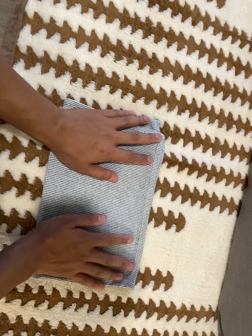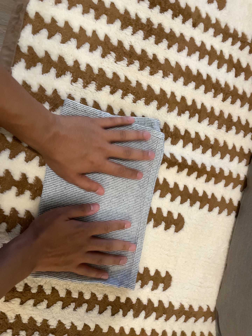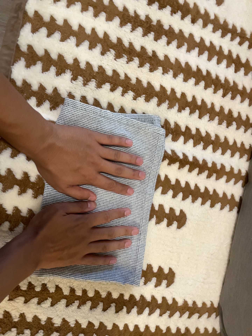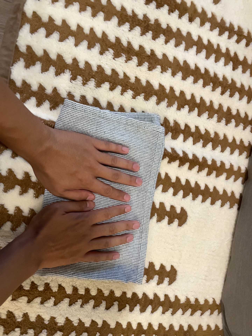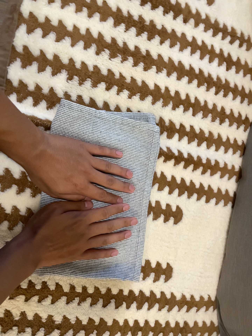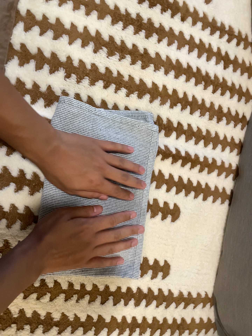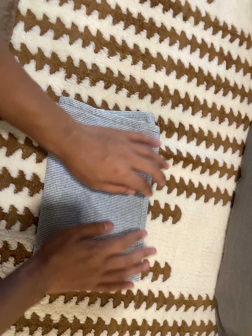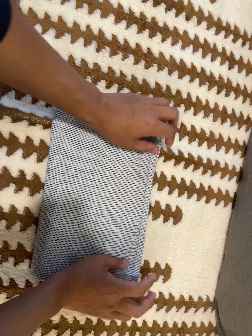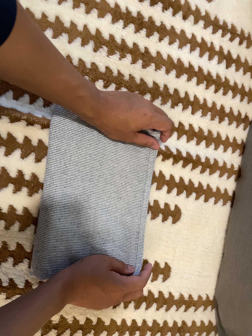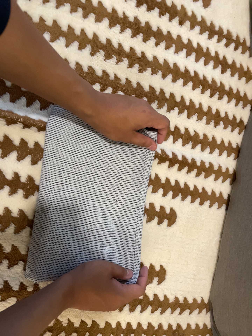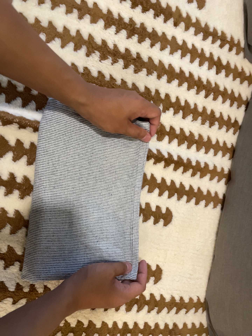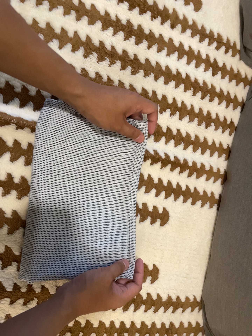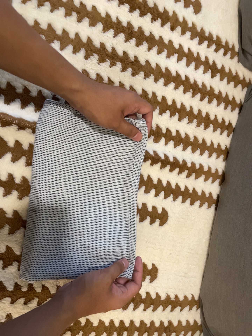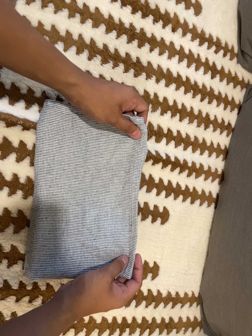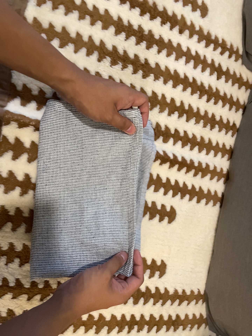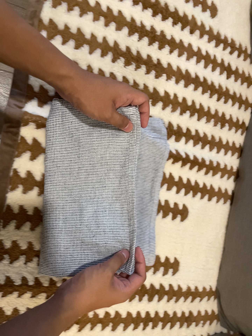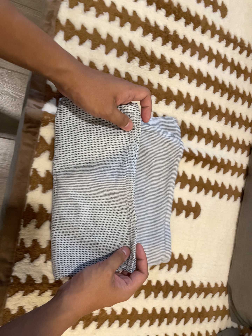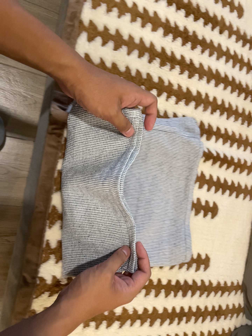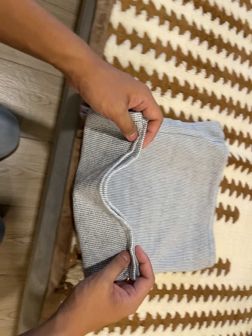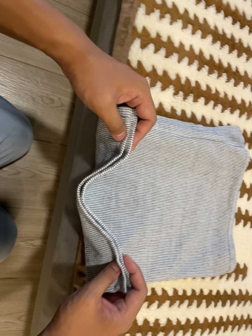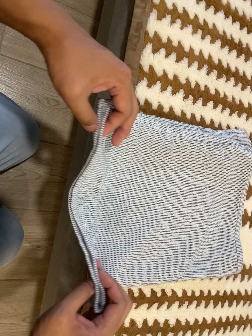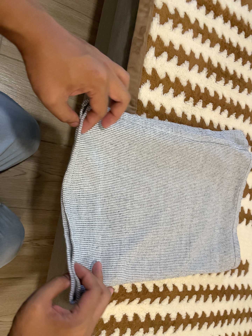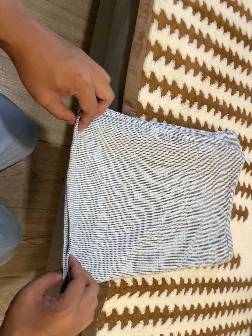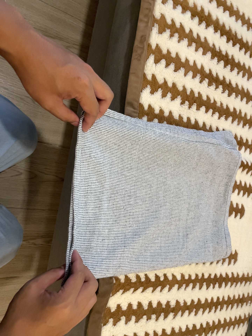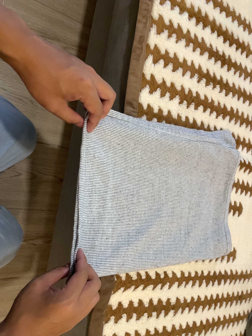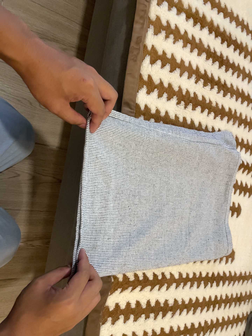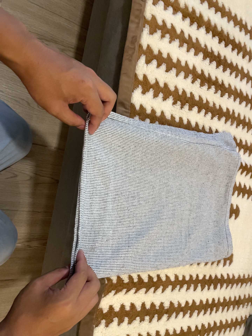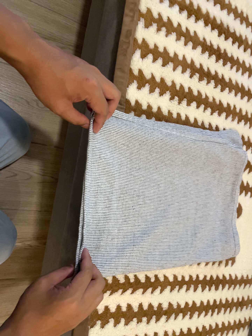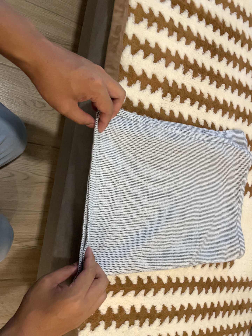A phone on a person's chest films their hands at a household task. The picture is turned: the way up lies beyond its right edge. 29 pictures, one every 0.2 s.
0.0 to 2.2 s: The camera shifts only a little, or ends up much as it began.
2.2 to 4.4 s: The camera pans to its right by about 10 degrees. It travels to its left, about 32 cm, so close, fixed things drift to the right.
4.4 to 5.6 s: The camera travels to its right, about 5 cm.
The film runs backward here.
